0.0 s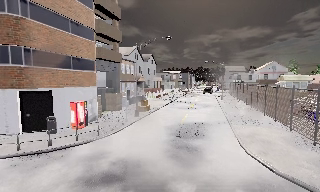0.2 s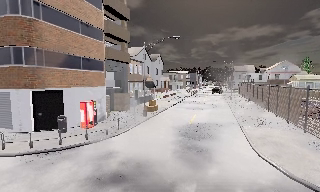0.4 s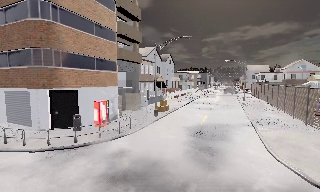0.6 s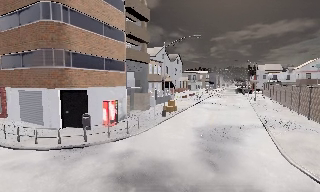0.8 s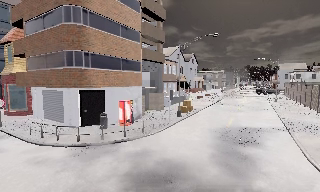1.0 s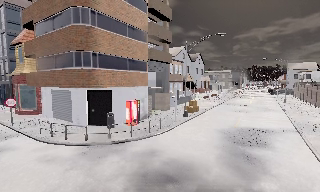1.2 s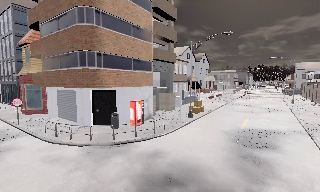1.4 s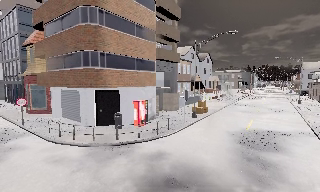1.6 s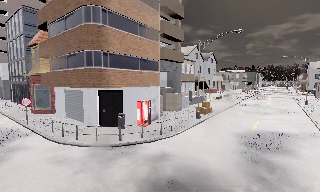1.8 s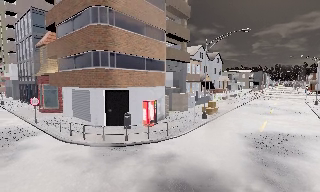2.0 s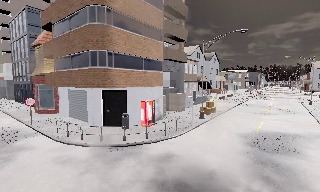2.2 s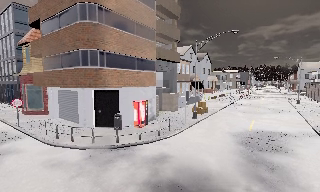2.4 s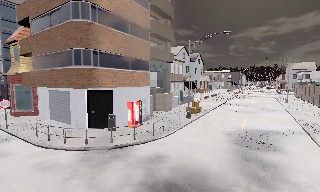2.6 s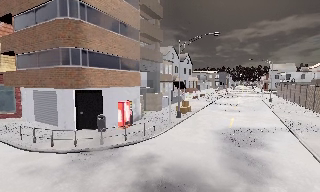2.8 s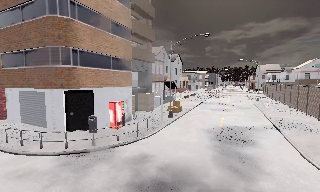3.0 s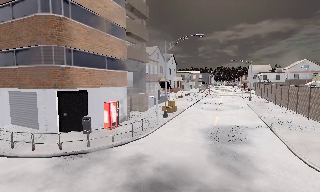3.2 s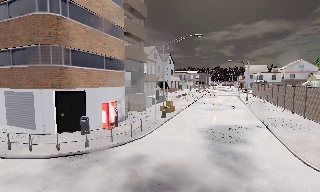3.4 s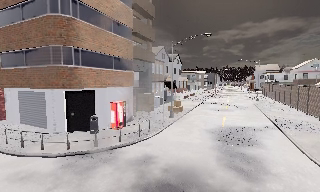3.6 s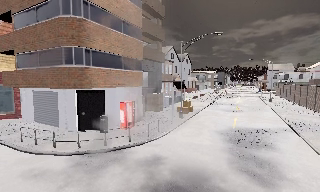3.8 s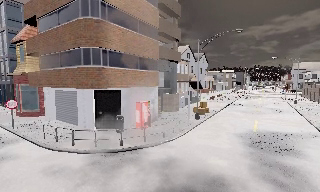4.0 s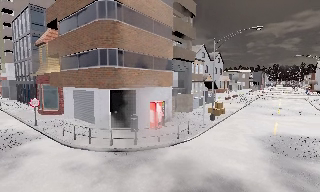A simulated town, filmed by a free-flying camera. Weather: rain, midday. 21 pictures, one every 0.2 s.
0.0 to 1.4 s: The scene slides to the right, as the camera pans about 20 degrees to its left. It travels forward, about 0.5 m, so what stands in front looms larger.
1.4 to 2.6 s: The camera shifts only a little, or ends up much as it began.
2.6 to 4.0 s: The camera travels to its left, about 0.5 m, so close, fixed things drift to the right.
The film runs forward here.
